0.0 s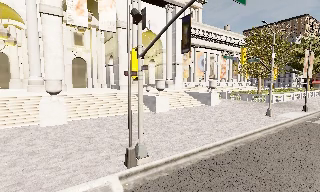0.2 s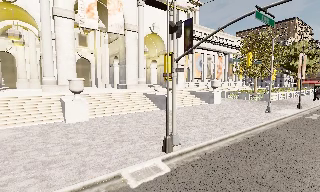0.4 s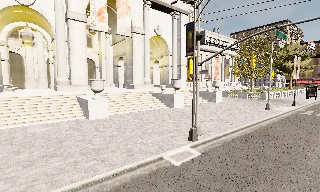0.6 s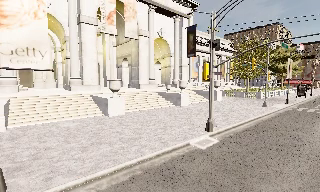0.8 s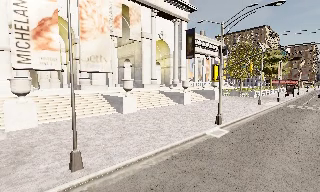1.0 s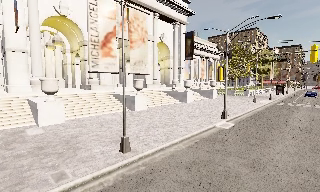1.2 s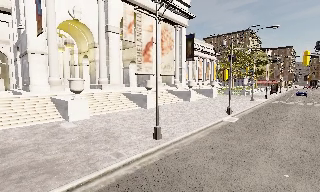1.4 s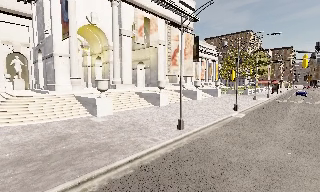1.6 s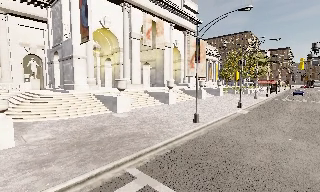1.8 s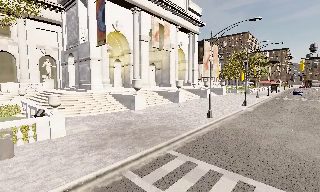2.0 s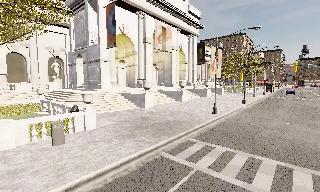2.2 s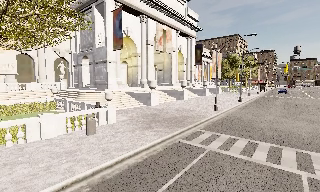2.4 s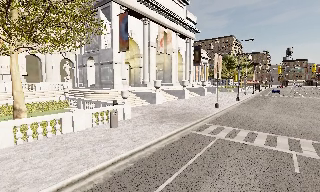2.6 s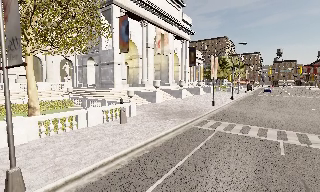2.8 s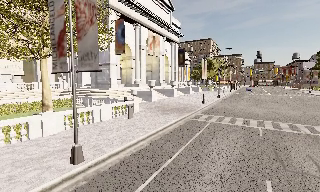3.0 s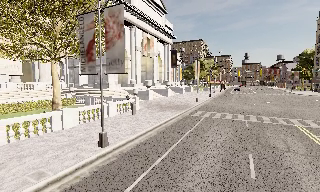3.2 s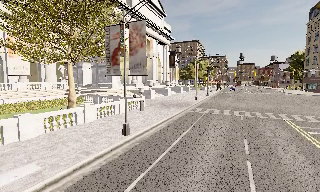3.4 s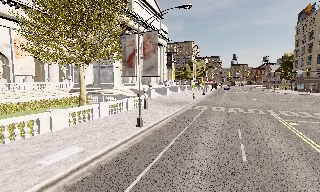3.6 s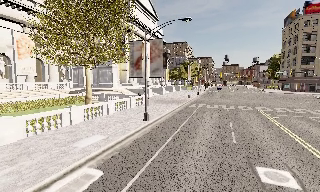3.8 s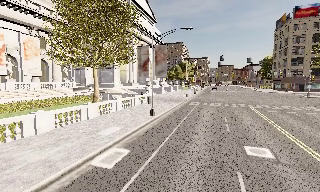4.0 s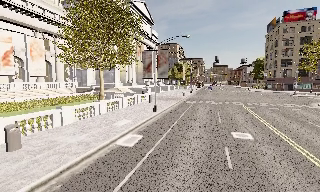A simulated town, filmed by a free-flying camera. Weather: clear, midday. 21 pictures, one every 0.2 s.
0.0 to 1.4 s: The camera pans to its right, which is clockwise from overhead, by about 15 degrees. It travels to its left and backward, about 16 m, so close, fixed things drift to the right.
1.4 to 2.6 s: The camera travels backward and to its left, about 13 m, so what stands in front gets smaller.
2.6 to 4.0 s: The camera pans to its right, which is clockwise from overhead, by about 15 degrees. It travels backward and to its left, about 14 m, so what stands in front gets smaller.
The film runs forward here.
